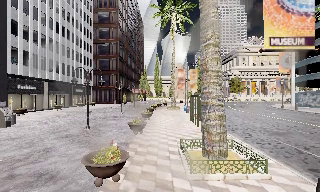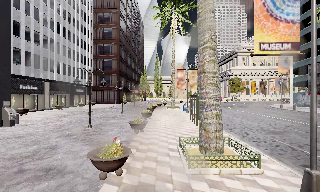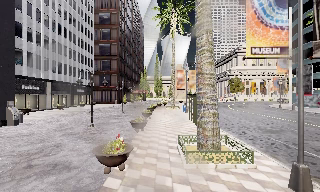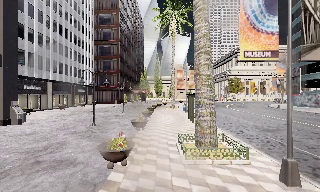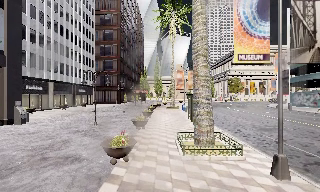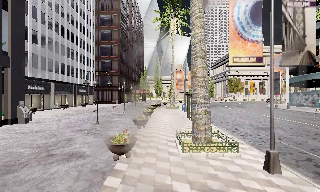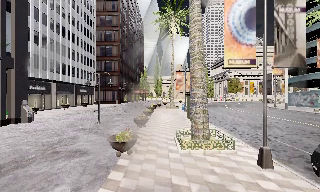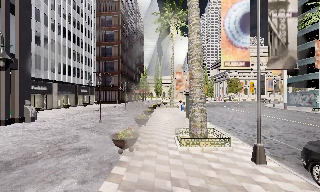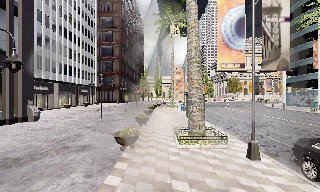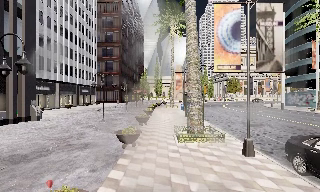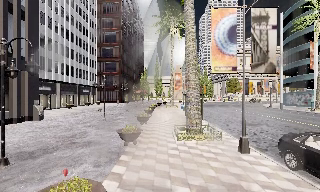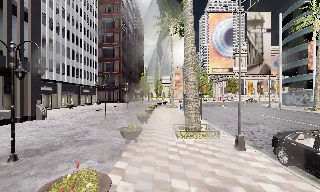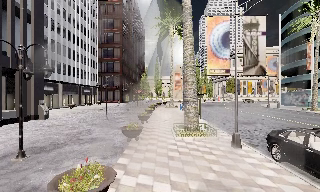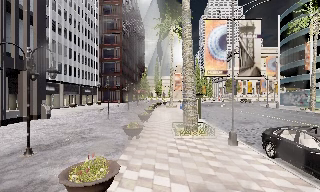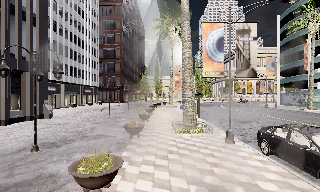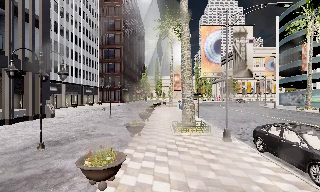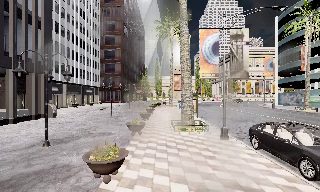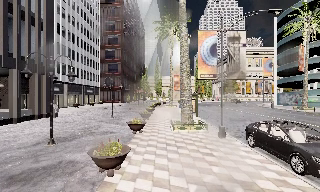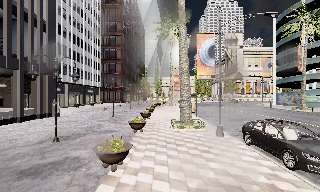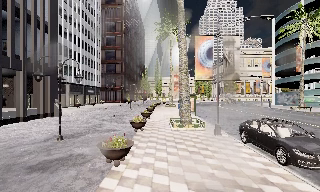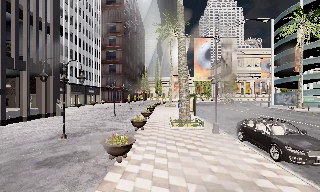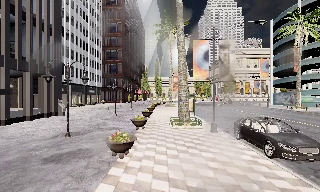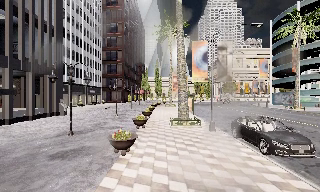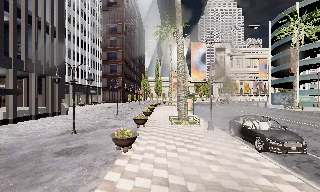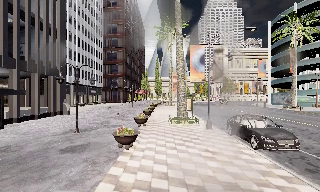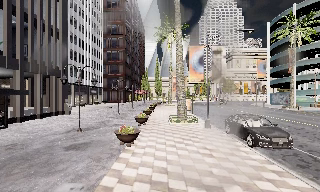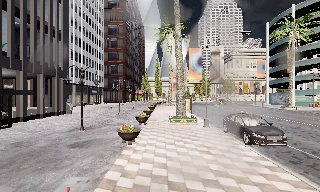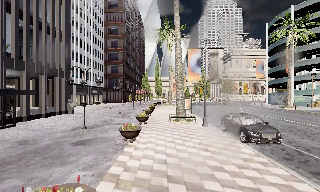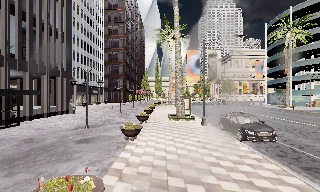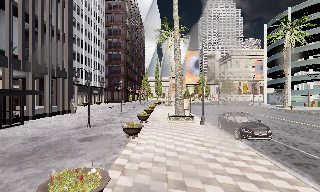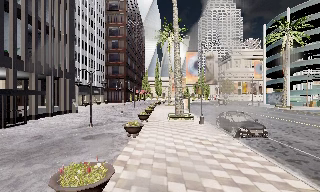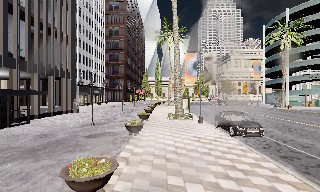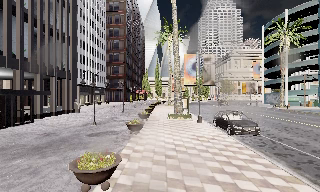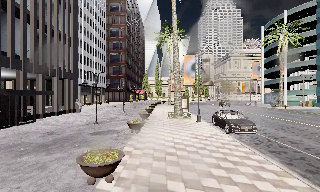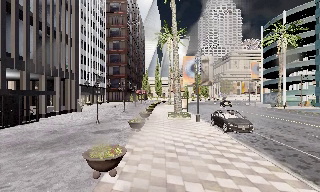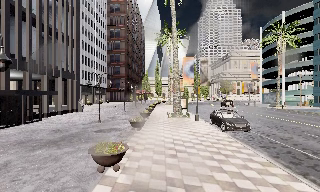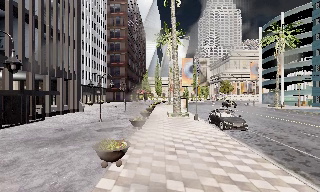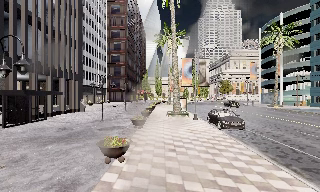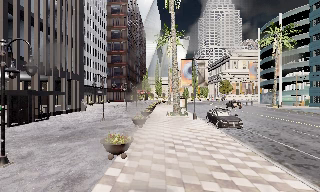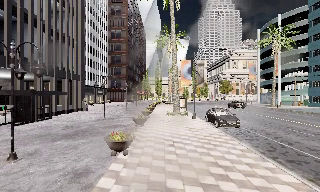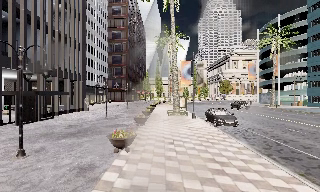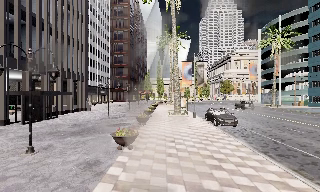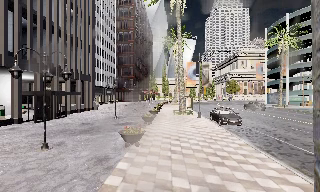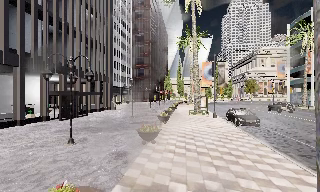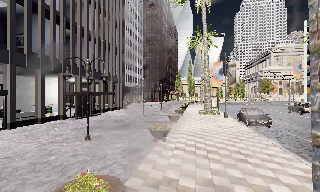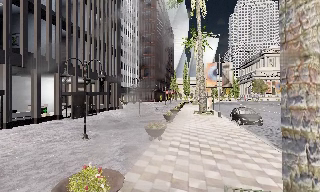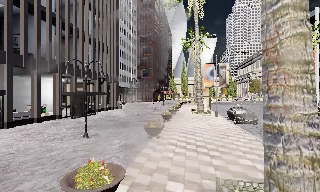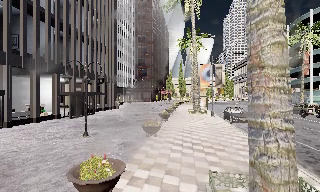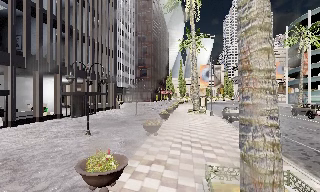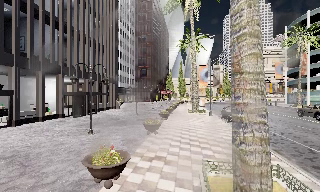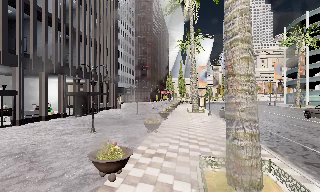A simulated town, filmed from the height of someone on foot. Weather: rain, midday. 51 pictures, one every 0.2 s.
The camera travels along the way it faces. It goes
backward.
0.0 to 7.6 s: The camera travels backward, about 14 m, so what stands in front gets smaller.
7.6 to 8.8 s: The camera pans to its left, which is counterclockwise from overhead, by about 10 degrees. It travels backward, about 2 m, so what stands in front gets smaller.
8.8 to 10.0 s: The camera travels backward, about 2 m, so what stands in front gets smaller.
The film runs backward here.
